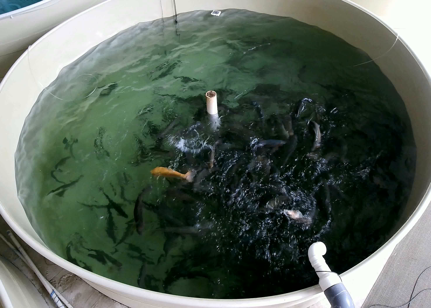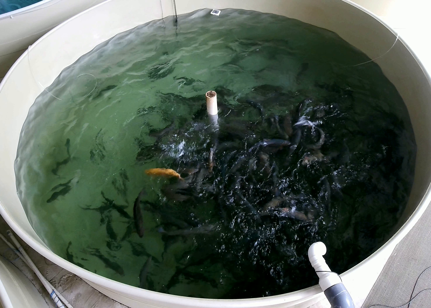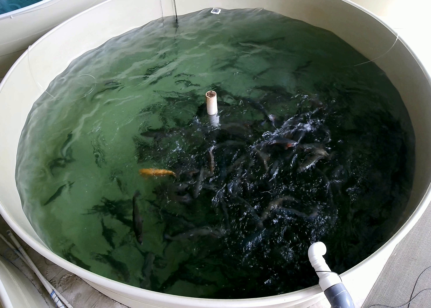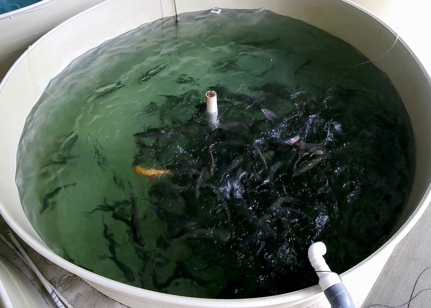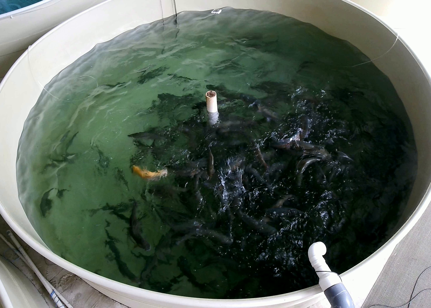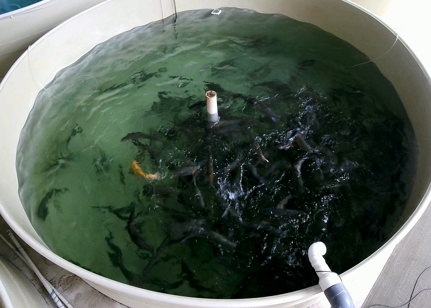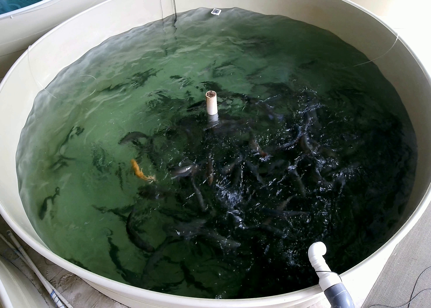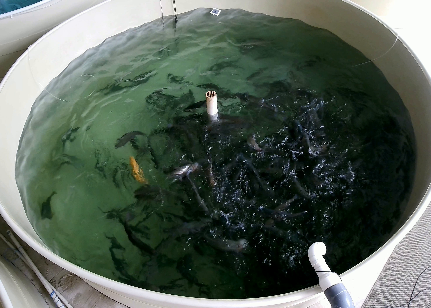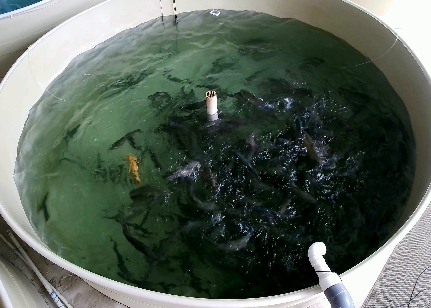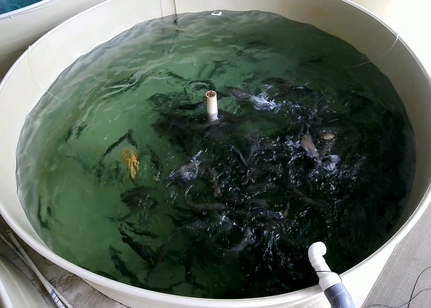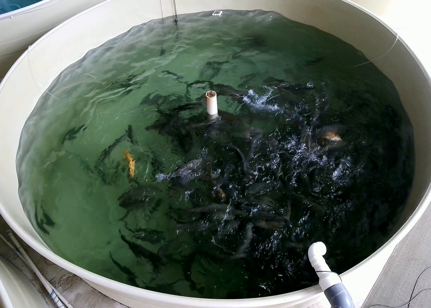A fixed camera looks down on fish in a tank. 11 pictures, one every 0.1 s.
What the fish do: Strong feeding.
